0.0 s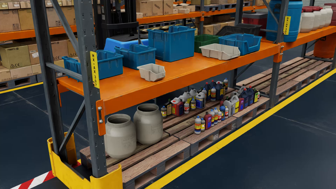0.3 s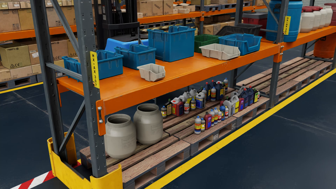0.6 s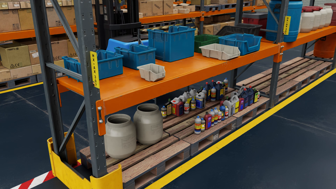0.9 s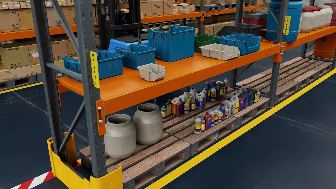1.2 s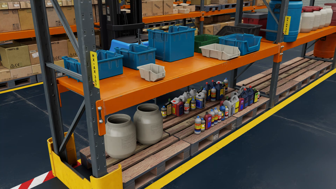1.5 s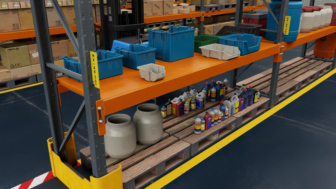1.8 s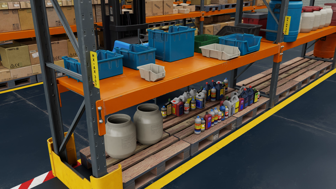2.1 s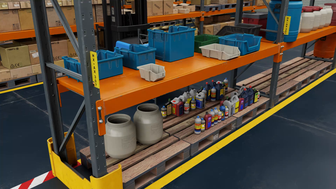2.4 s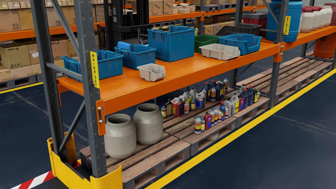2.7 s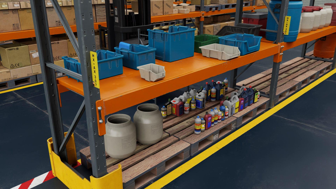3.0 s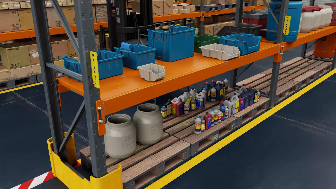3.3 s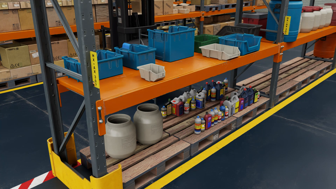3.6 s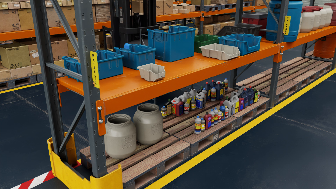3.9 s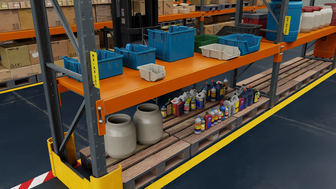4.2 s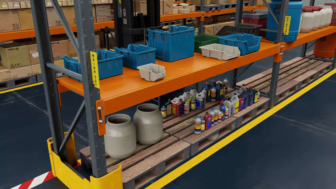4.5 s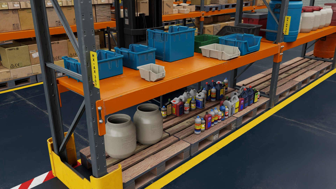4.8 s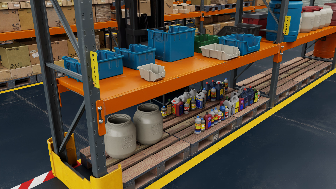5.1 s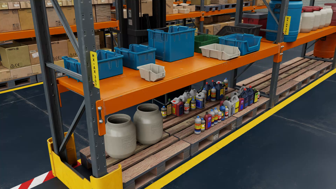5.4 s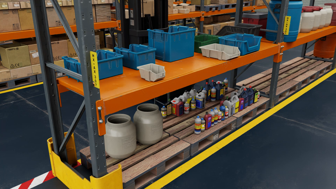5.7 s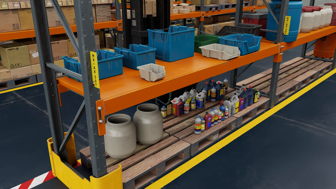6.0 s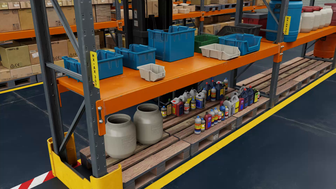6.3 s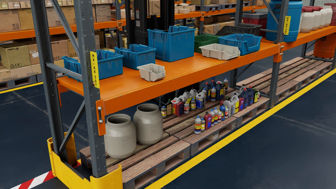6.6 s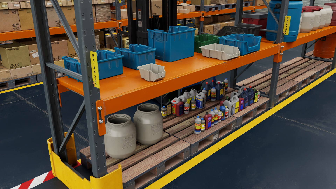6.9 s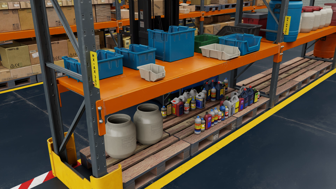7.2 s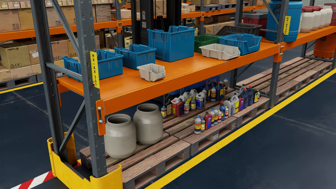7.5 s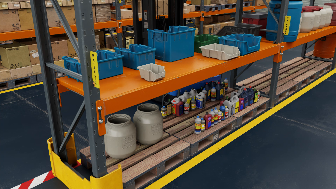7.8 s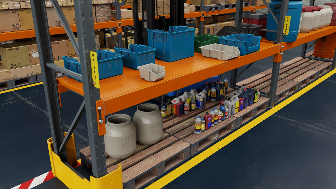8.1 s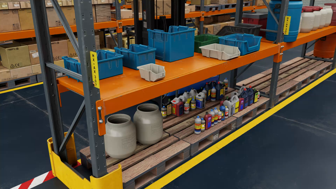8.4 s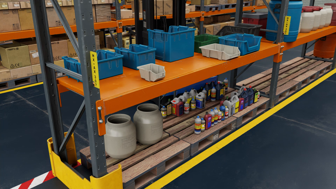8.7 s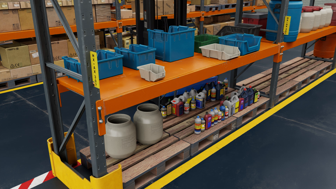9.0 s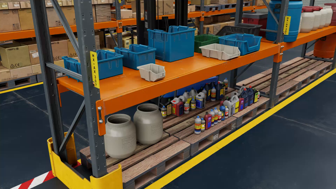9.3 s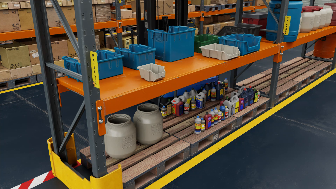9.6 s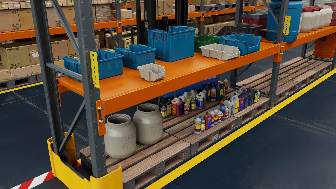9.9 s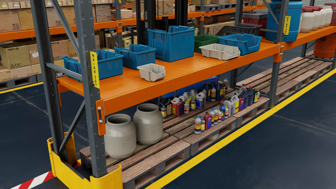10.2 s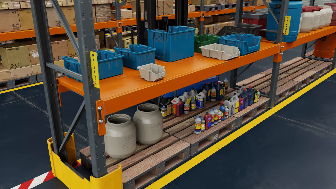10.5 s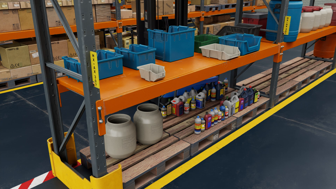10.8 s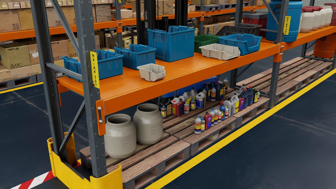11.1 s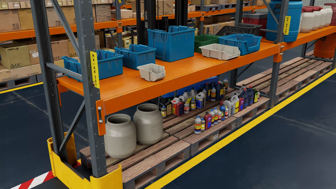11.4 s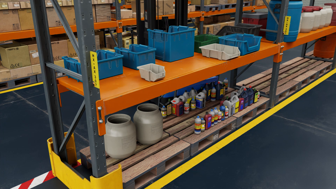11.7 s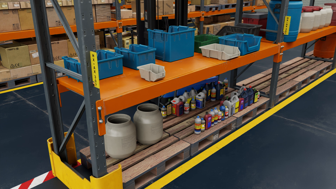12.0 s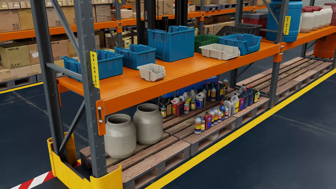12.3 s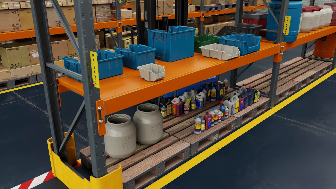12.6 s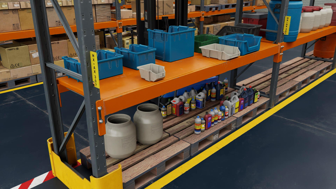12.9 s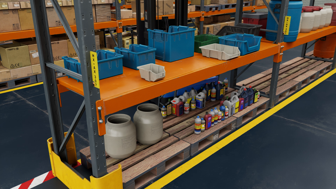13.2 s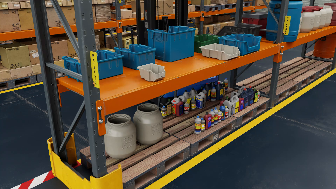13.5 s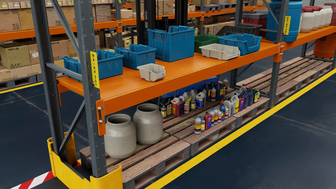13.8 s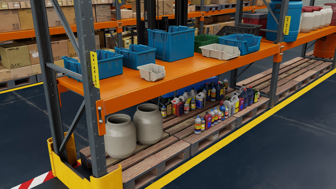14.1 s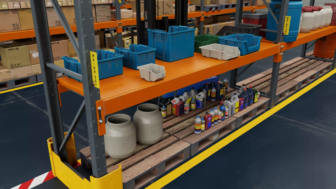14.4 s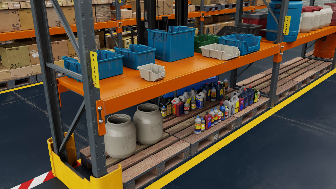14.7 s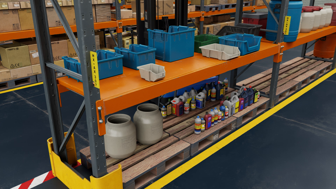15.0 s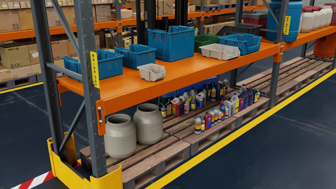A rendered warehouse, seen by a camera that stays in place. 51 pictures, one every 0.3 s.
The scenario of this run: A forklift runs into an object in its way.
